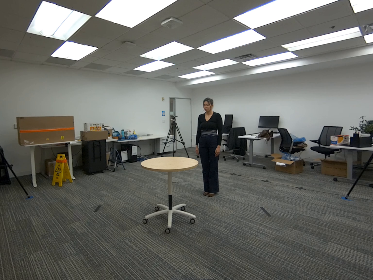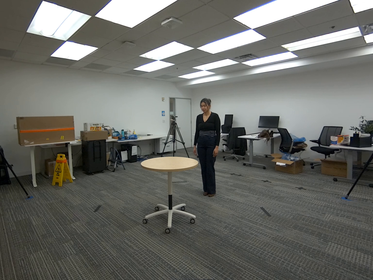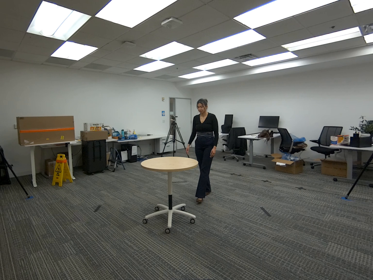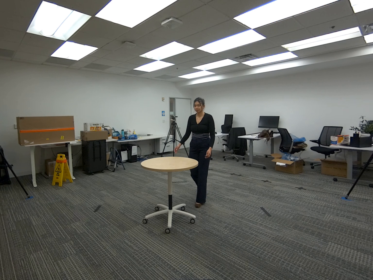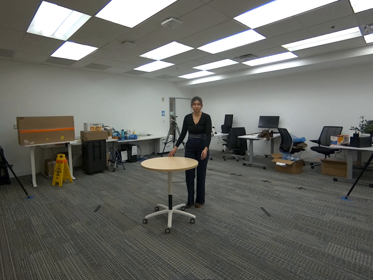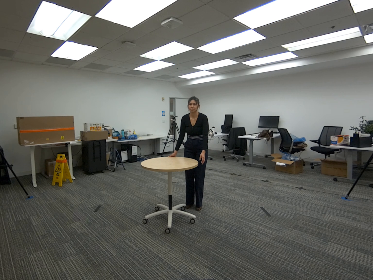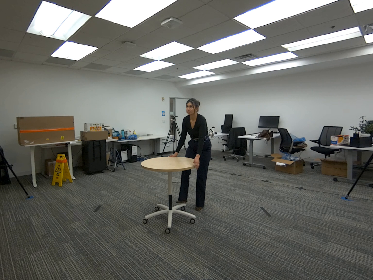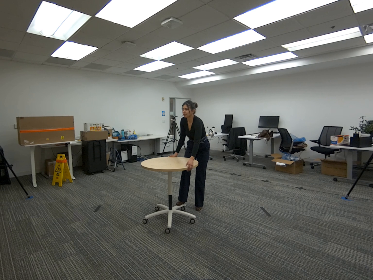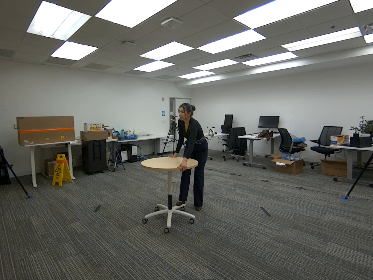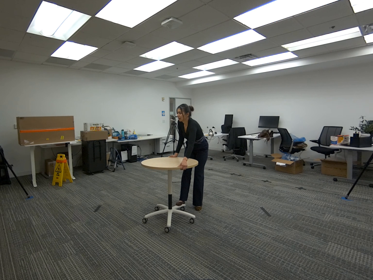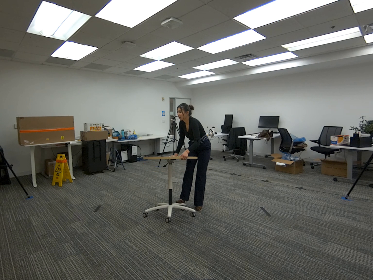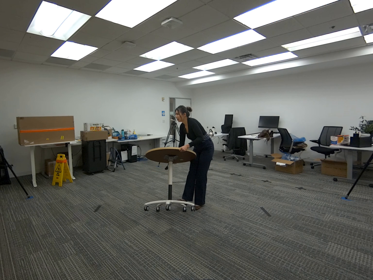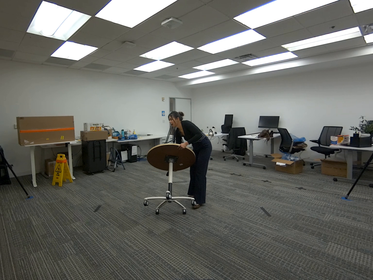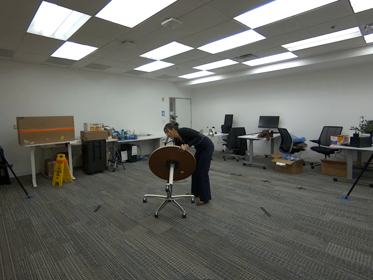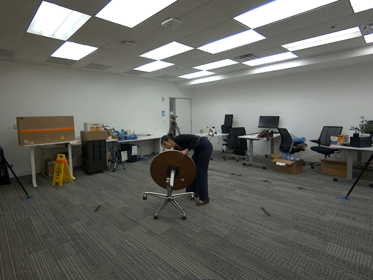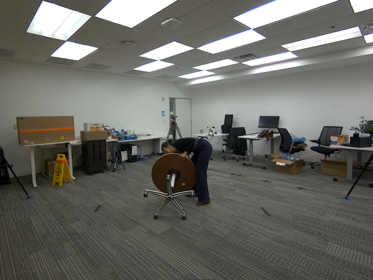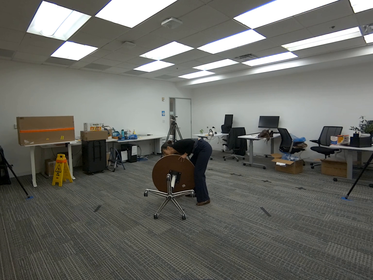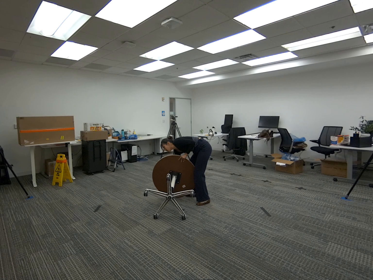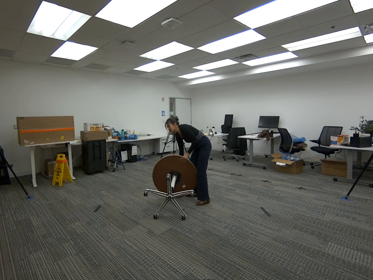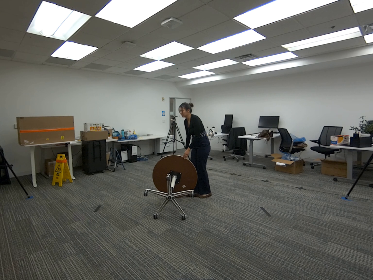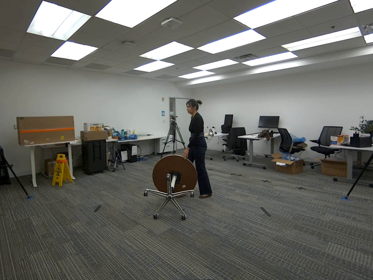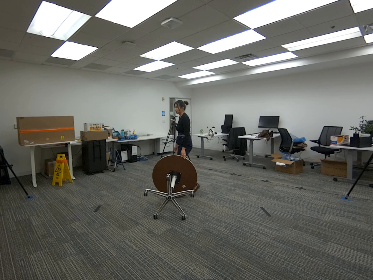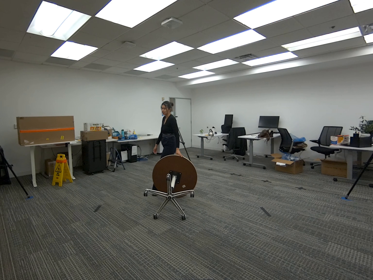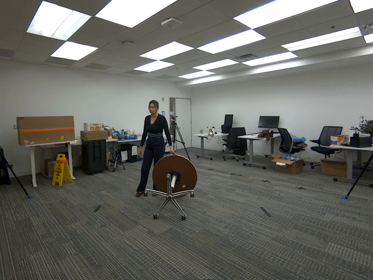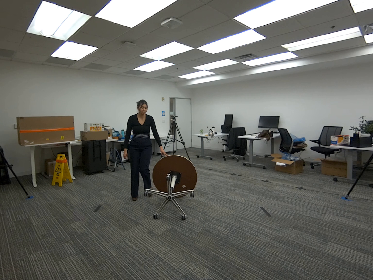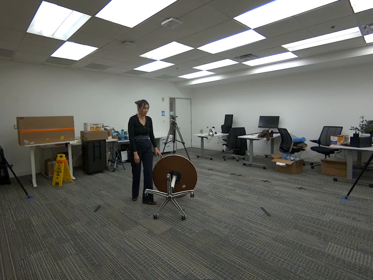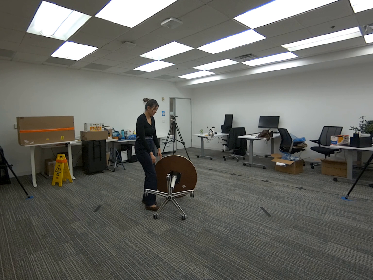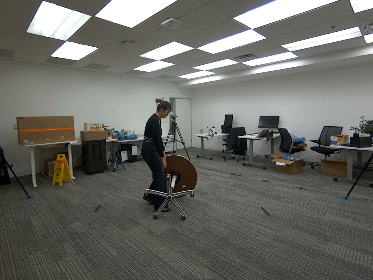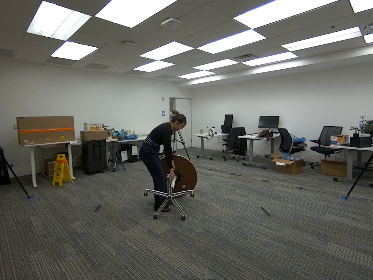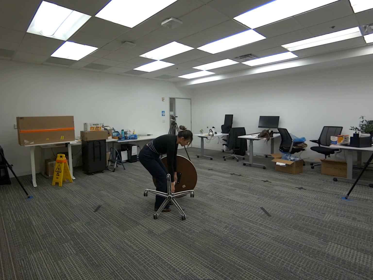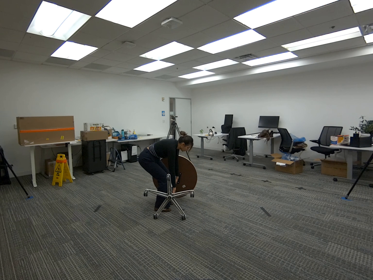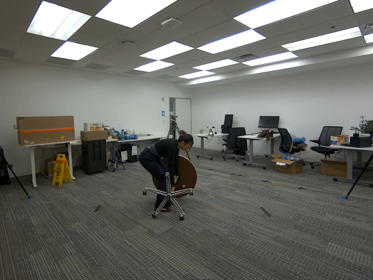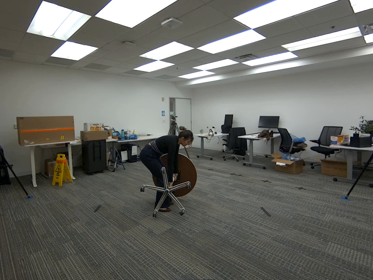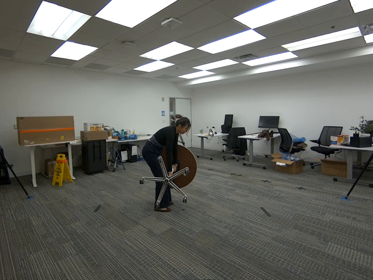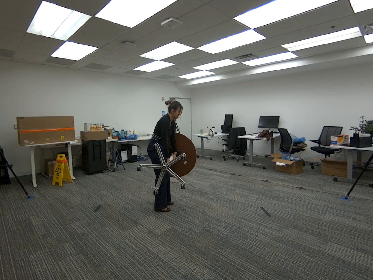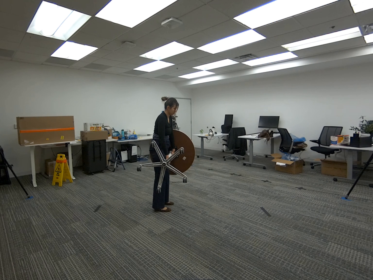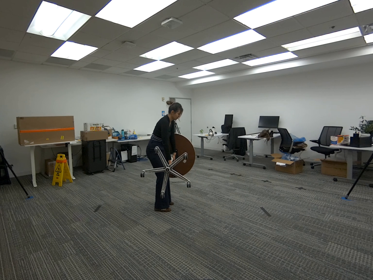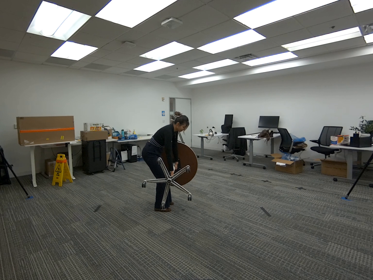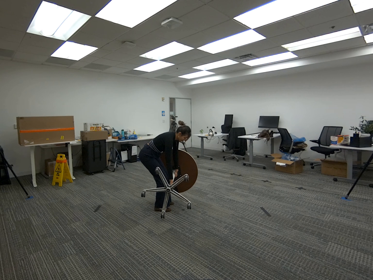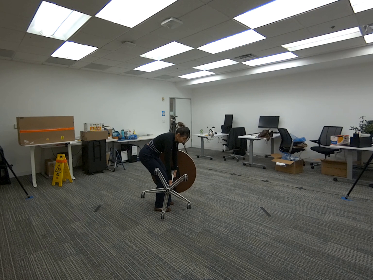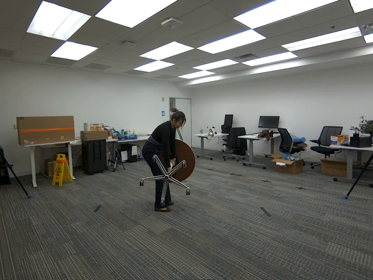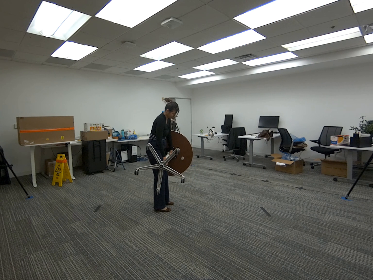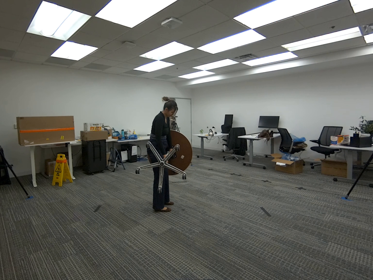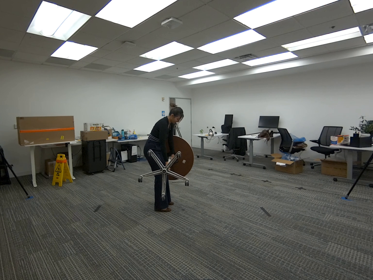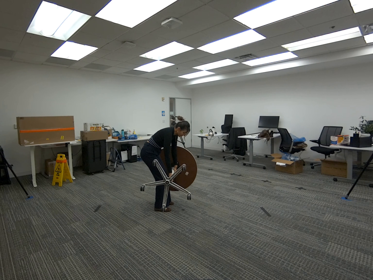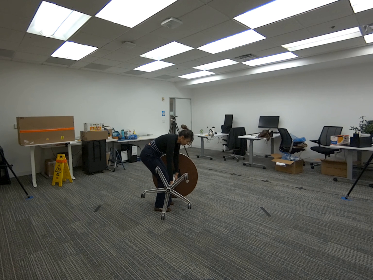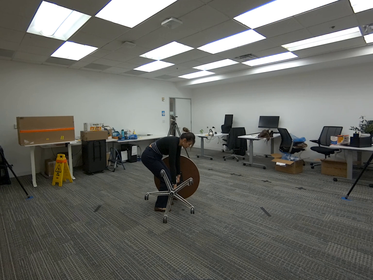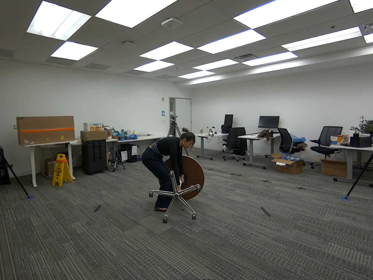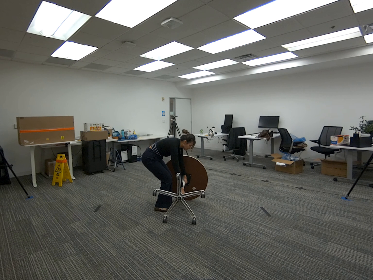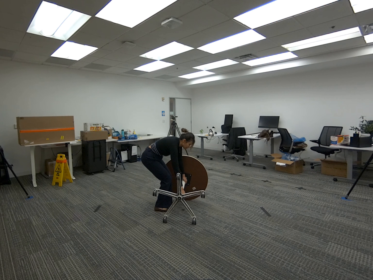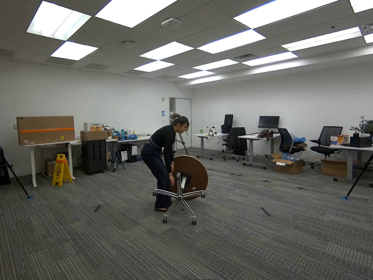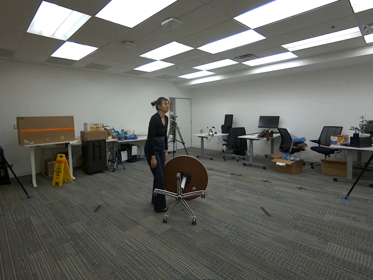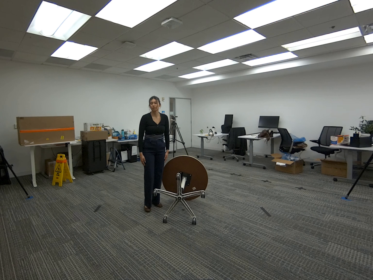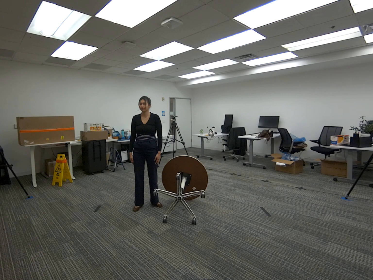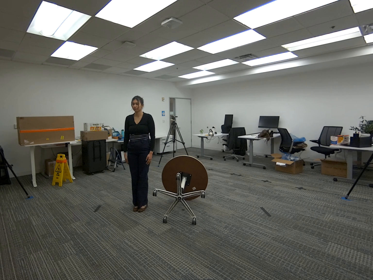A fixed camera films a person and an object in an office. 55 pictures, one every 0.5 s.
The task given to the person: Walk to the round table and lower it onto its side. Using both hands, grasp the central support (neck) of the table, then lift it slightly and lower it back down. Repeat this lifting and lowering motion until you are finished, and leave the table on its side.
